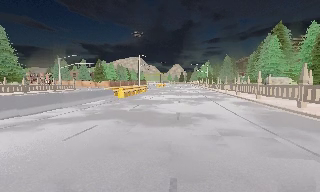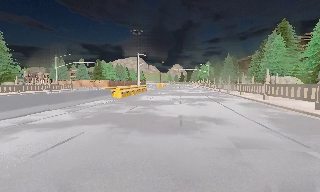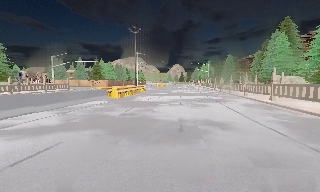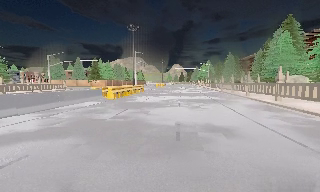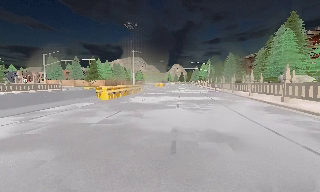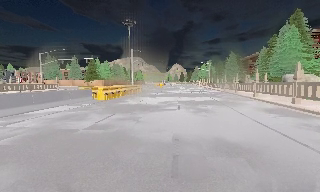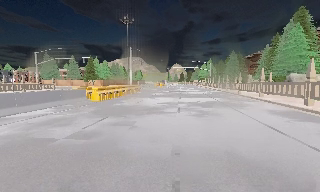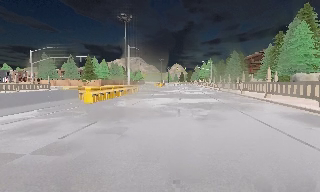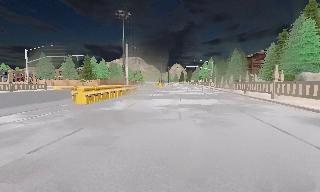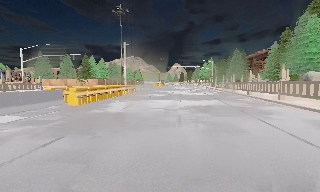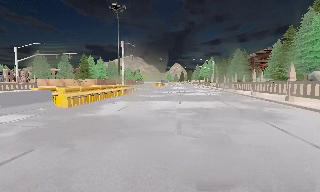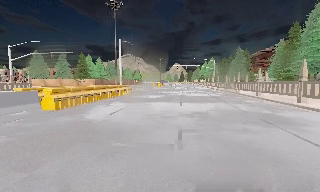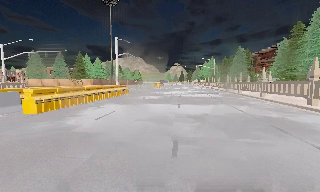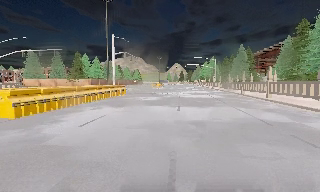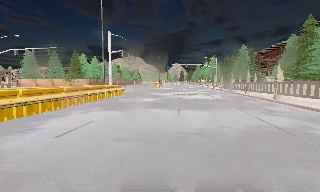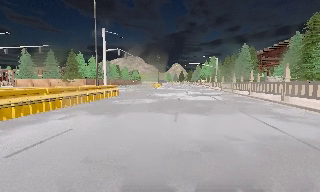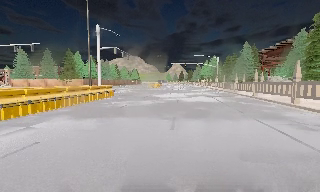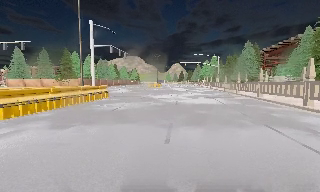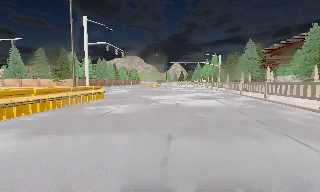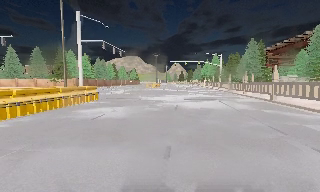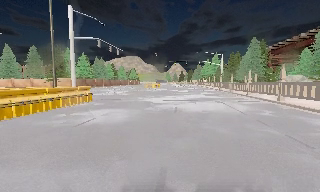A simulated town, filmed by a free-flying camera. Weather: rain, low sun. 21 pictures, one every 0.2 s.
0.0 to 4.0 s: The camera travels forward, about 20 m, so what stands in front looms larger.
The film runs forward here.
